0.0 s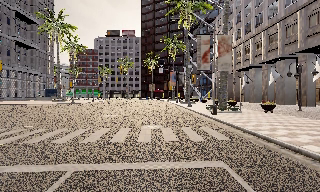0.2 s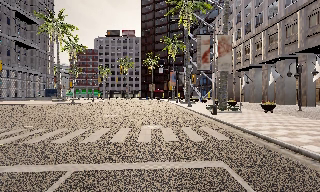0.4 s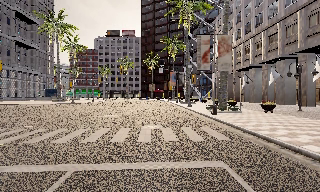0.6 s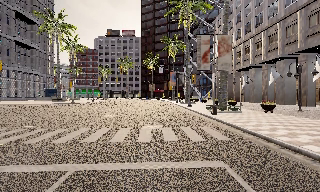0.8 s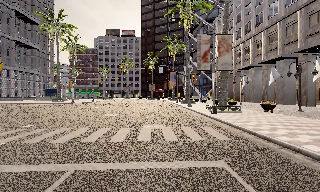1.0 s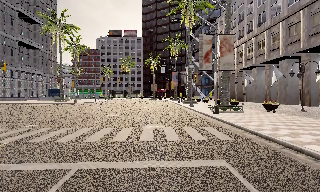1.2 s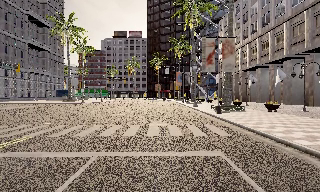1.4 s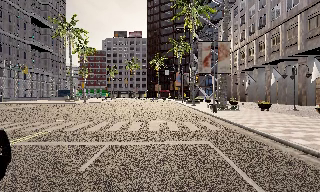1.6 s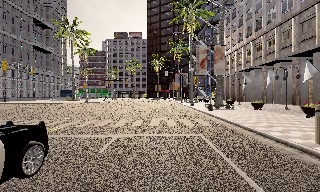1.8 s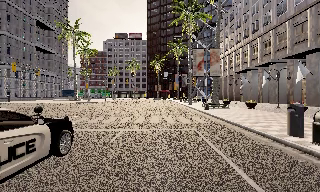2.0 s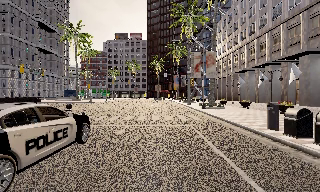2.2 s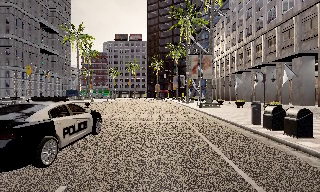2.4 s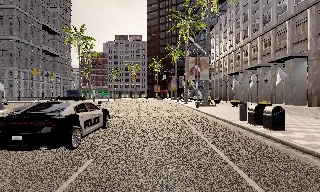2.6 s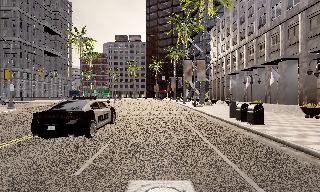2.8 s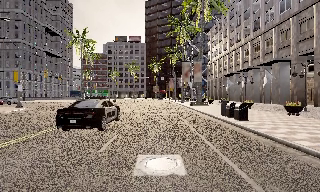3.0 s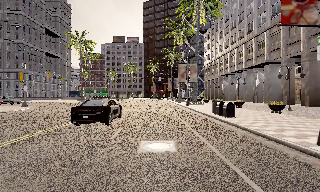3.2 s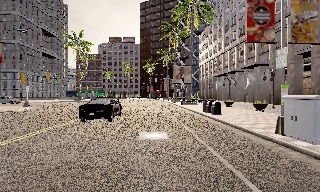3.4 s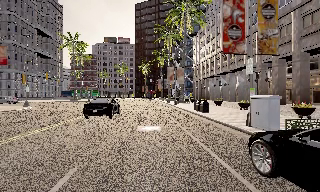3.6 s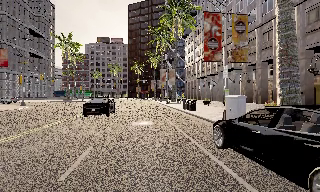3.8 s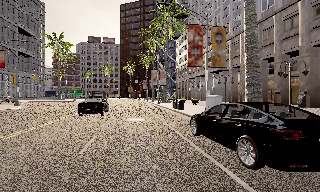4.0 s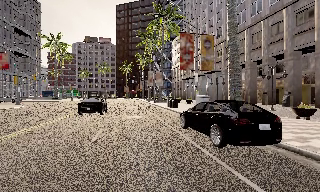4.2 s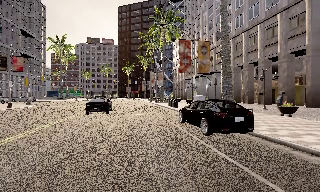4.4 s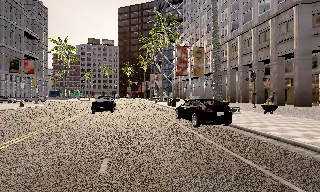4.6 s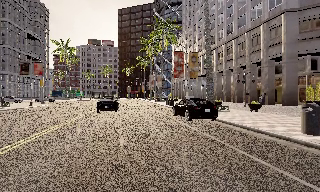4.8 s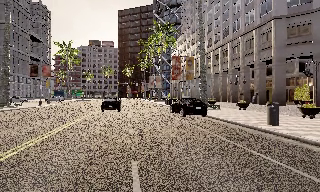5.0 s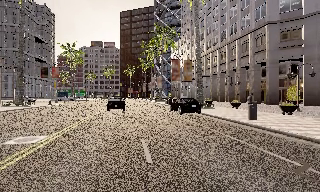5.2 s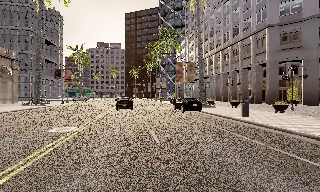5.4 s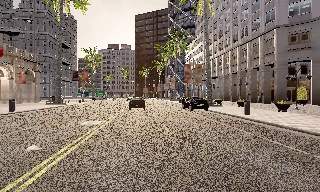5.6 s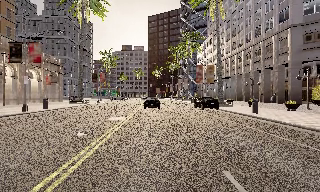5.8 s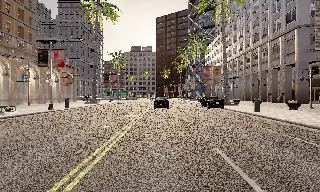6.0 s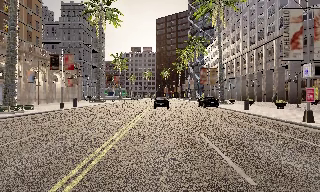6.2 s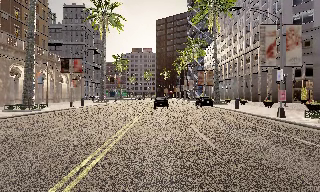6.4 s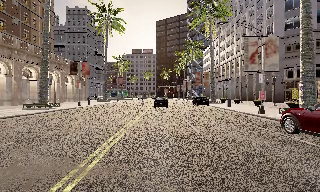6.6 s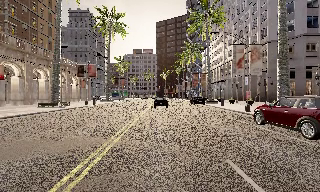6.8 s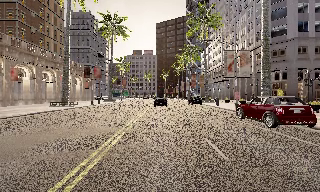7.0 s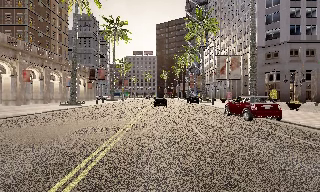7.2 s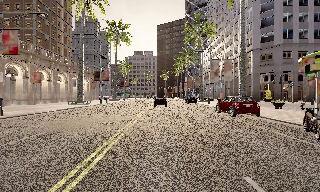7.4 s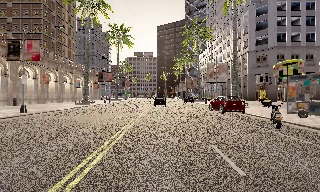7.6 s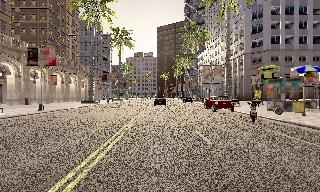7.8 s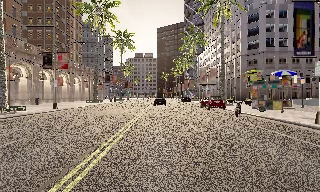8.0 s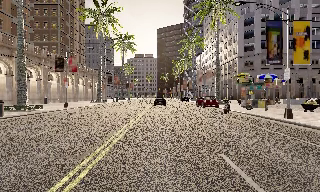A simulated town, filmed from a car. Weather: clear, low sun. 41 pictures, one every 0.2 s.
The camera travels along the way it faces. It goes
backward.
0.0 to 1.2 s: The camera travels backward, about 1 m, so what stands in front gets smaller. It gains speed.
1.2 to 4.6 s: The camera pans to its right, which is clockwise from overhead, by about 10 degrees. It travels backward, about 25 m, so what stands in front gets smaller.
4.6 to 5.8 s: The camera pans to its left, which is counterclockwise from overhead, by about 10 degrees. It travels backward, about 10 m, so what stands in front gets smaller.
5.8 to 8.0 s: The camera travels backward, about 25 m, so what stands in front gets smaller.
The film runs backward here.
